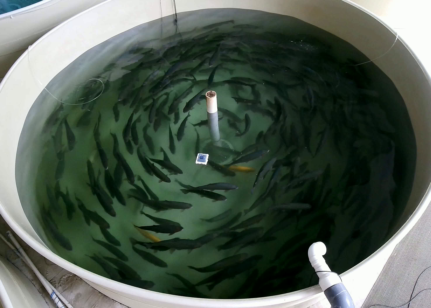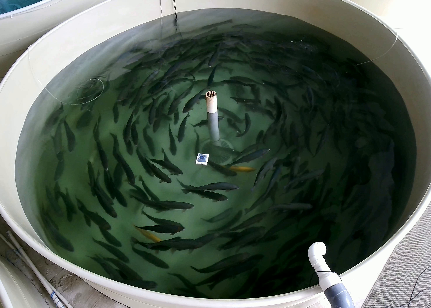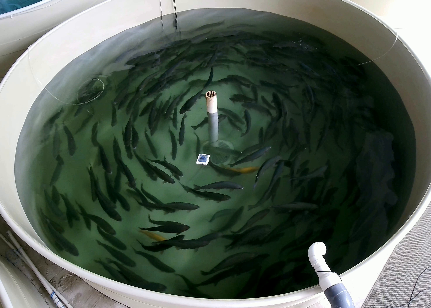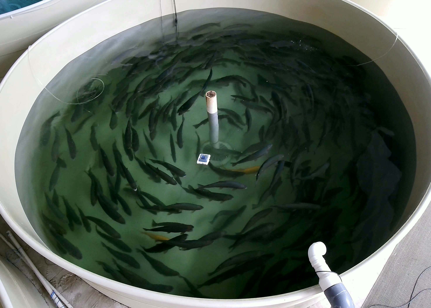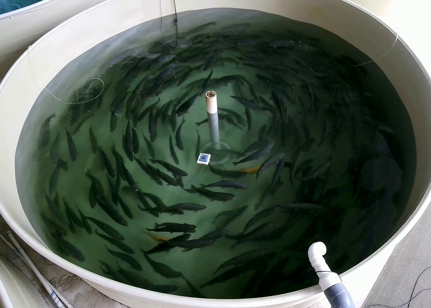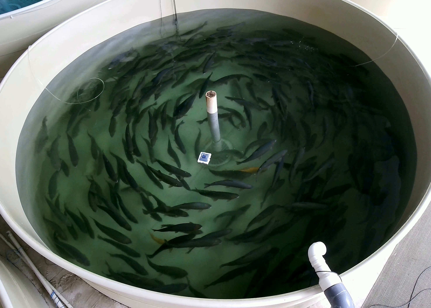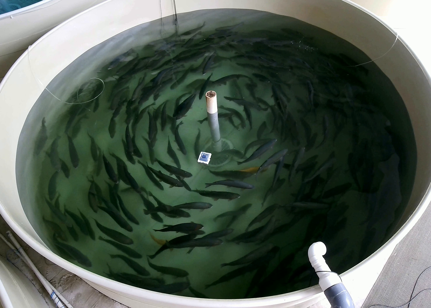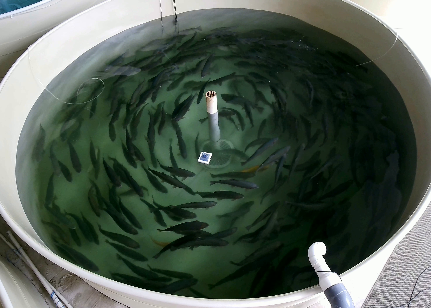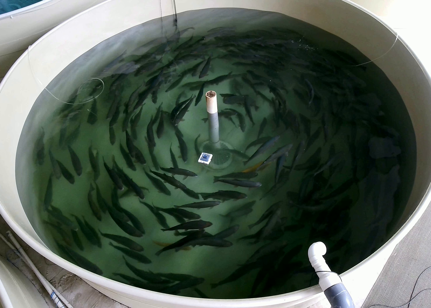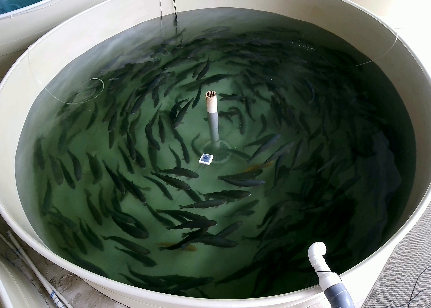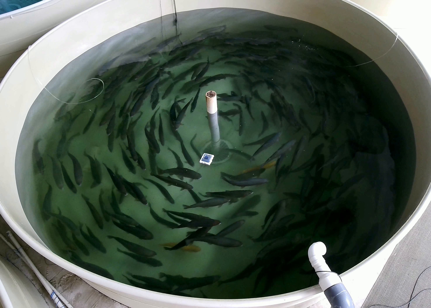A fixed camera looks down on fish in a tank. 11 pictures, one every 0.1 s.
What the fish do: Normal cruising.
